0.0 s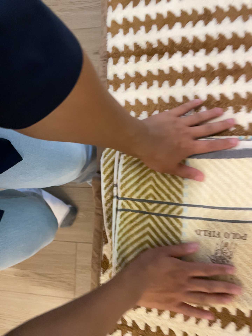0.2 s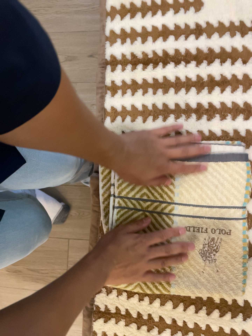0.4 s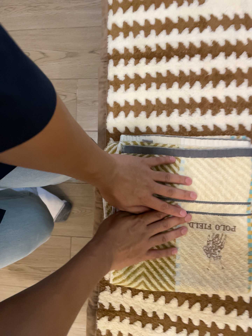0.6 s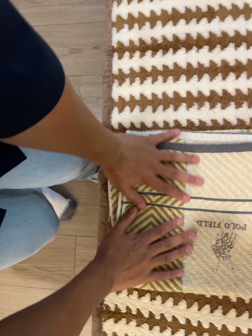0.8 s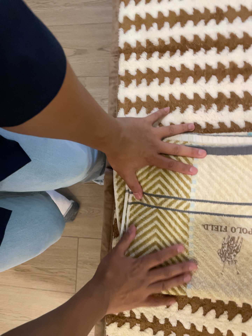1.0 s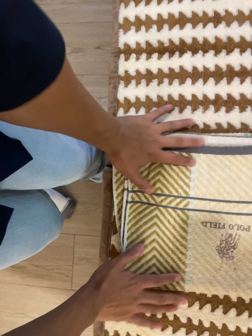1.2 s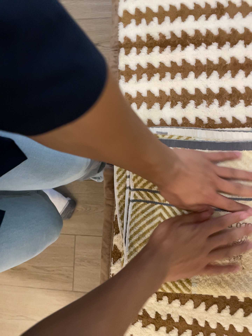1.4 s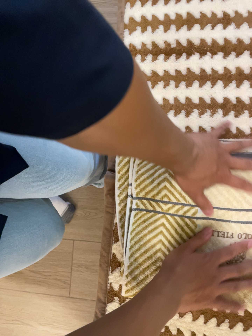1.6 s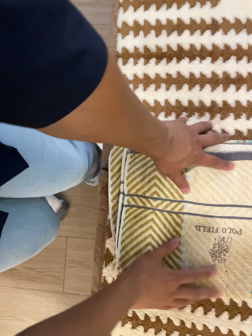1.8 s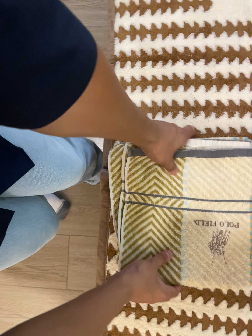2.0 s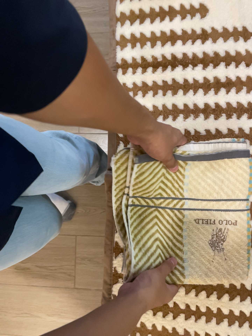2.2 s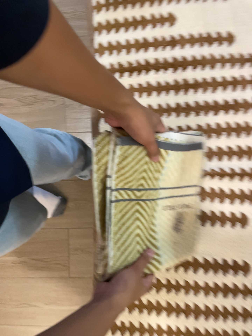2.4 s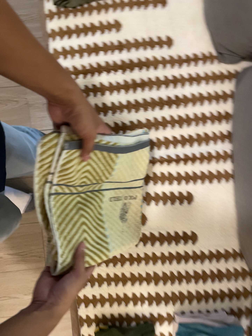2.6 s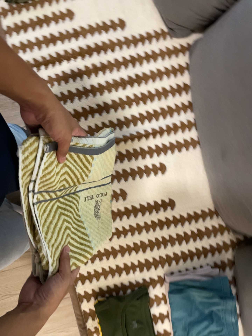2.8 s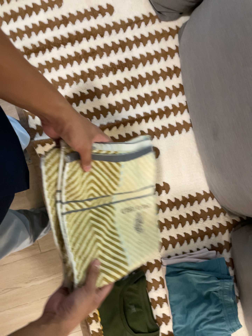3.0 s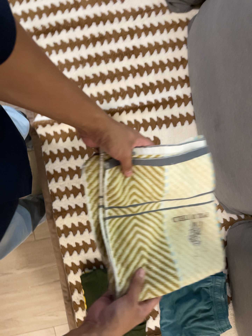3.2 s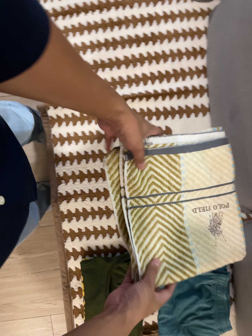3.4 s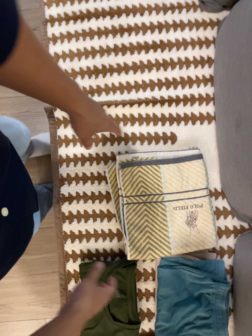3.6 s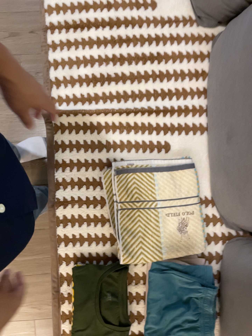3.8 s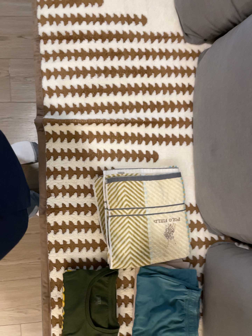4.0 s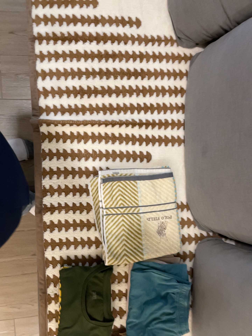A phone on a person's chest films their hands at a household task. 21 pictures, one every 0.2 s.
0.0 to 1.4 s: The camera travels to its left, about 5 cm.
1.4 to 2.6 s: The camera pans to its right by about 15 degrees. It travels backward, about 30 cm, so what stands in front gets smaller. It rolls about its line of sight by about 20 degrees, and the scene rotates counterclockwise.
2.6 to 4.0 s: The camera travels toward the bottom of its view and backward, about 10 cm, so close, fixed things drift upward. It rolls about its line of sight by about 10 degrees, and the scene rotates clockwise.
The film runs forward here.
